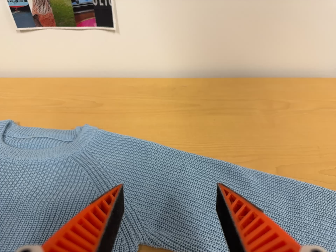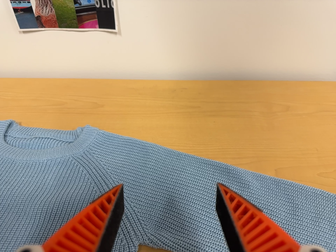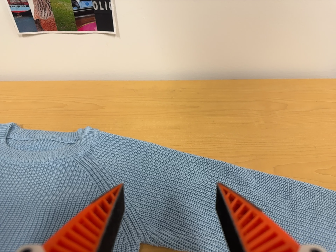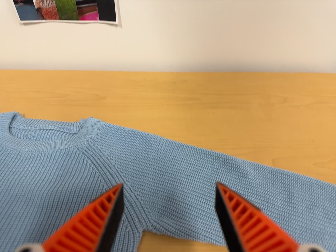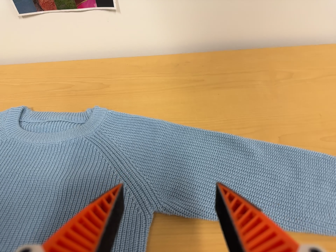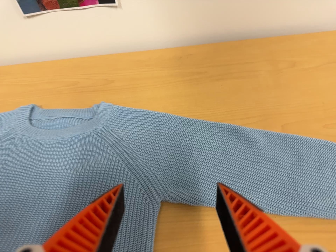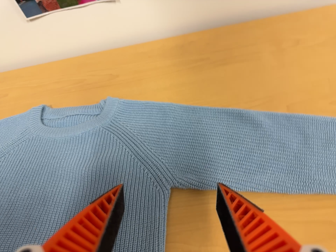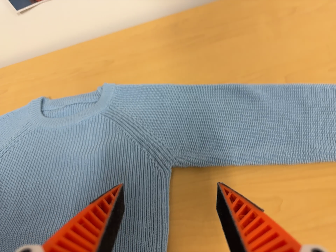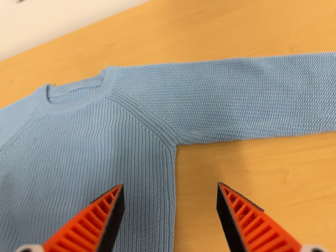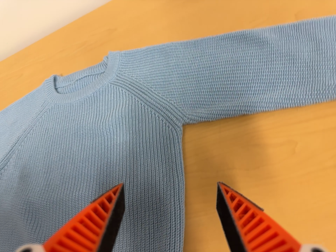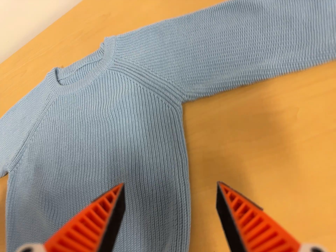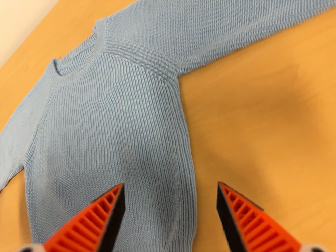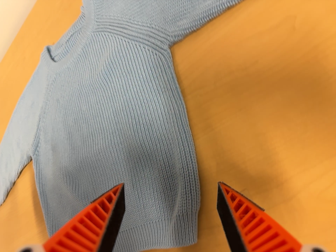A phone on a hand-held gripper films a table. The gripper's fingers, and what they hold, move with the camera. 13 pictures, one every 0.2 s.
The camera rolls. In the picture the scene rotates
counterclockwise.
The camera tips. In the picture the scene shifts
upward.
0.0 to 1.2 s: The camera travels backward, about 4 cm, so what stands in front gets smaller. Its aim tips toward the bottom of its view by about 10 degrees, and the scene shifts upward. It rolls about its line of sight by about 10 degrees, and the scene rotates counterclockwise.
1.2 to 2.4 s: The camera pans to its left by about 20 degrees. It travels to its right and toward the bottom of its view, about 12 cm. Its aim tips toward the bottom of its view by about 25 degrees, and the scene shifts upward. It rolls about its line of sight by about 30 degrees, and the scene rotates counterclockwise.
The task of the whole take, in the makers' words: fold up.
The film runs forward here.
